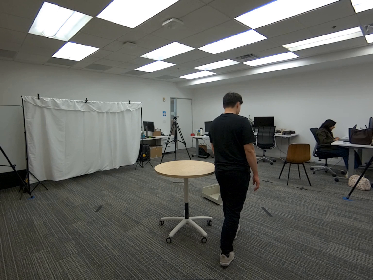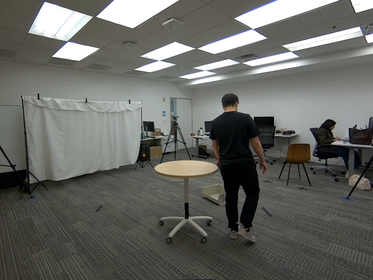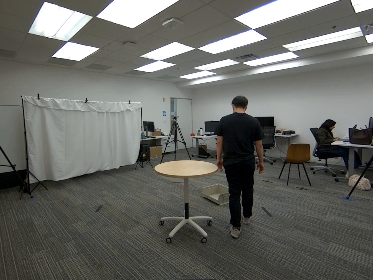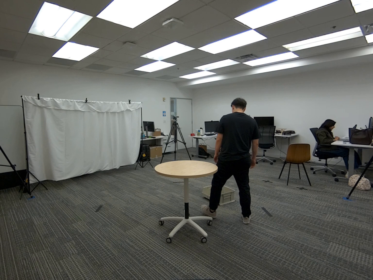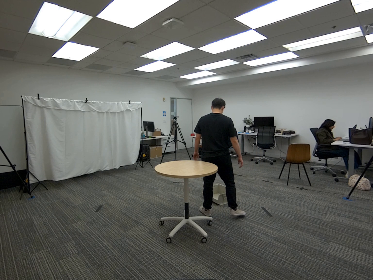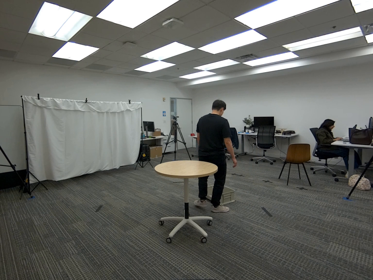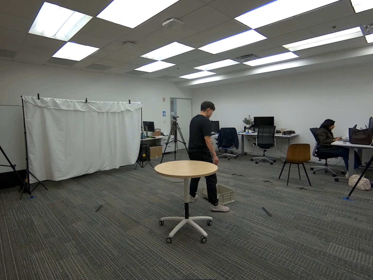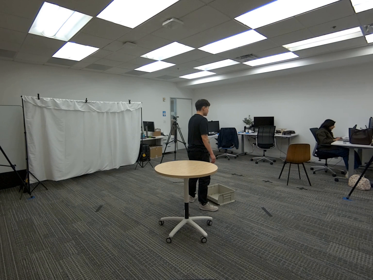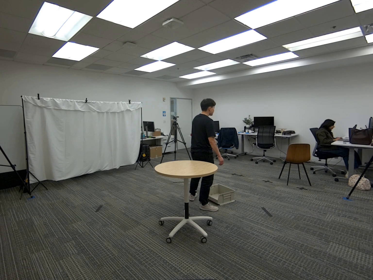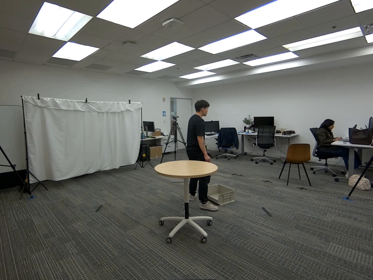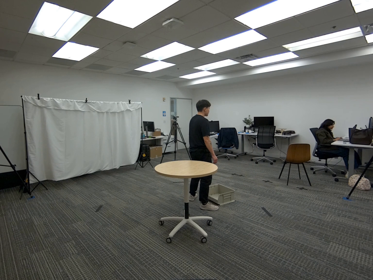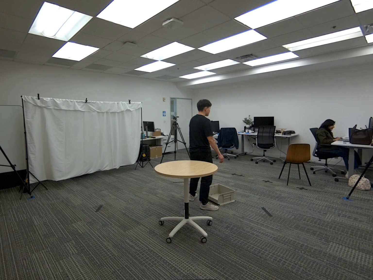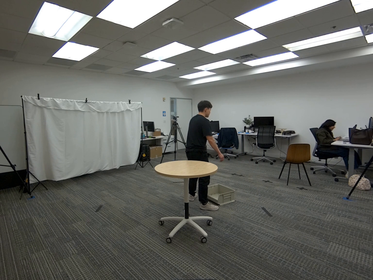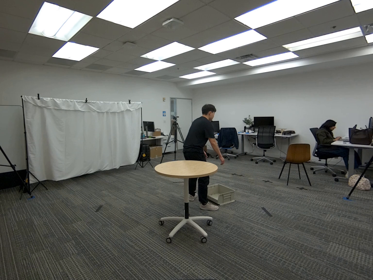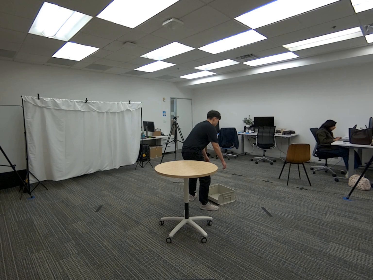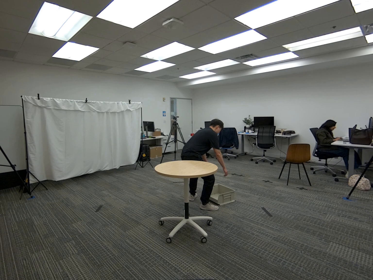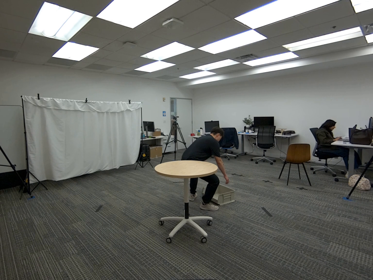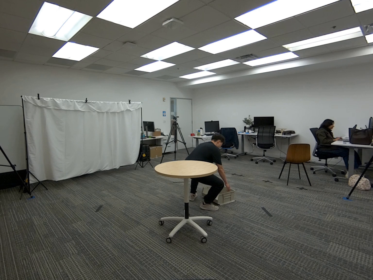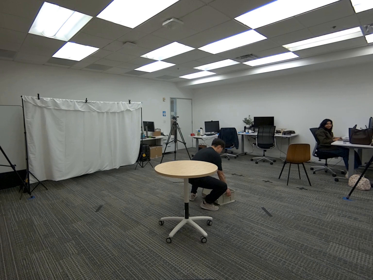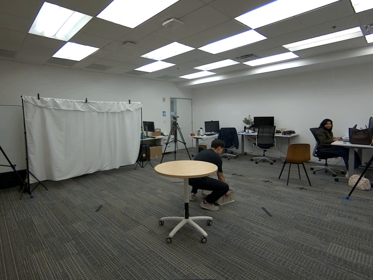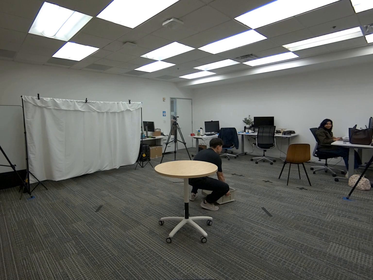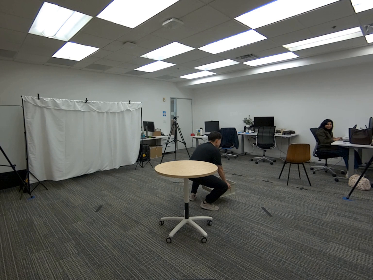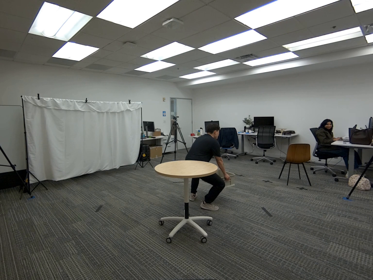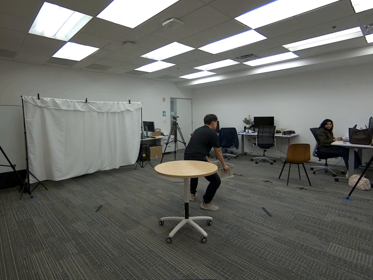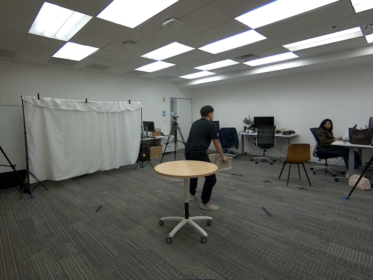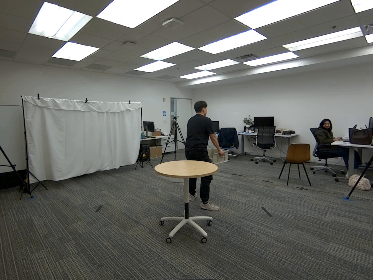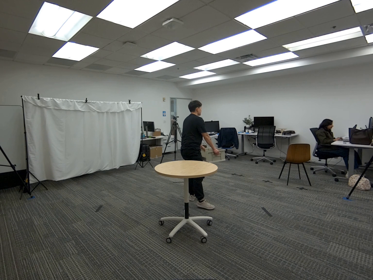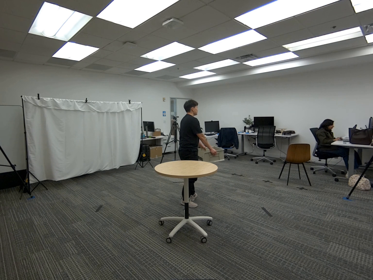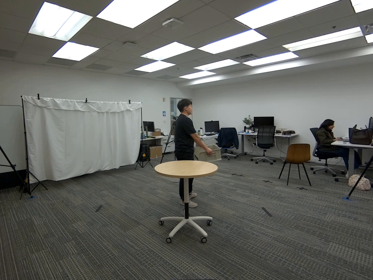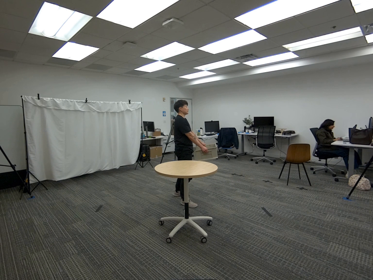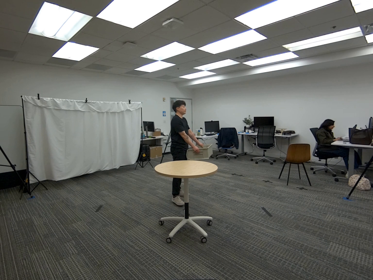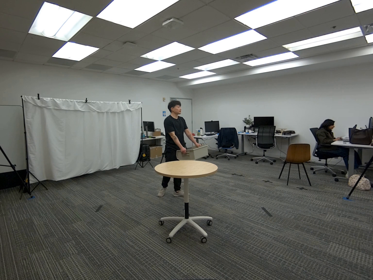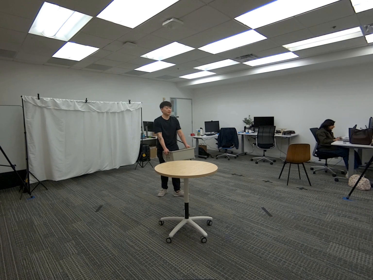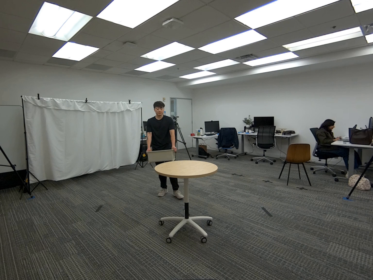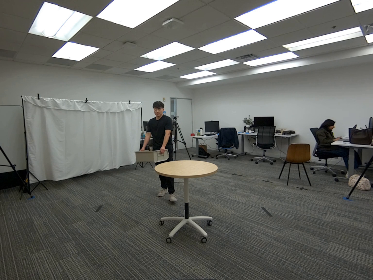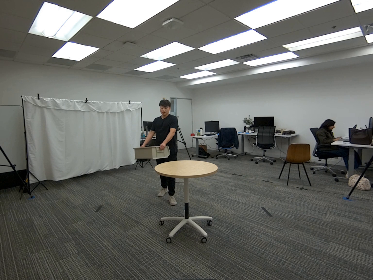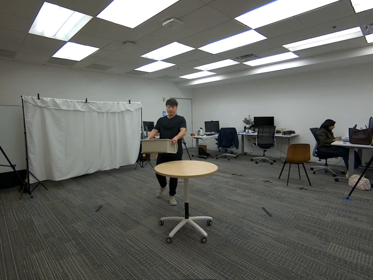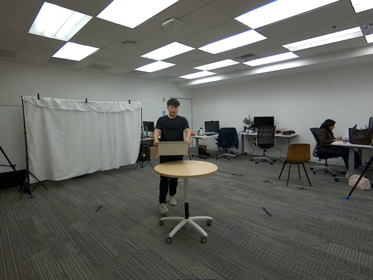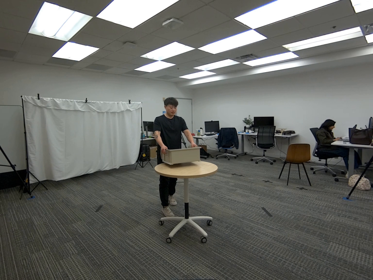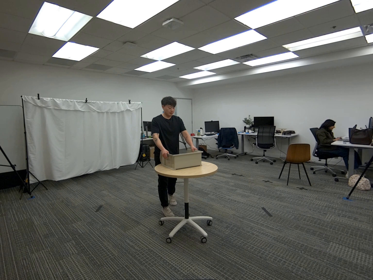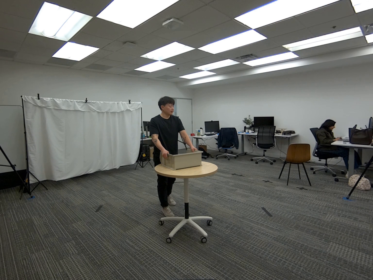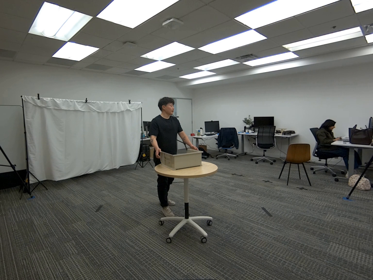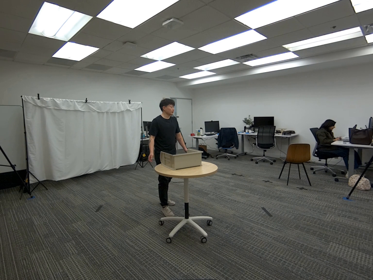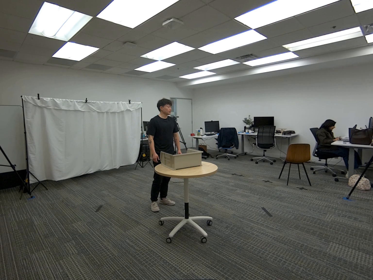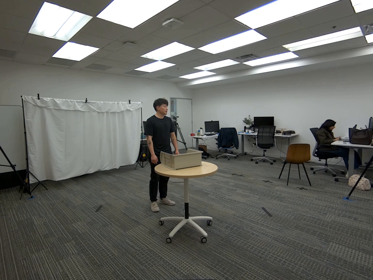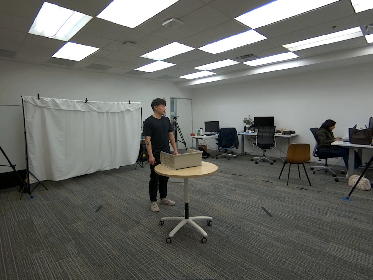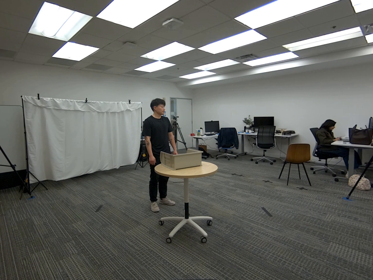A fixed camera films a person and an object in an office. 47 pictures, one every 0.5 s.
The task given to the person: Walk over to the beige bin on the ground and pick up the beige bin using both hands and place the beige bin on the round table.
